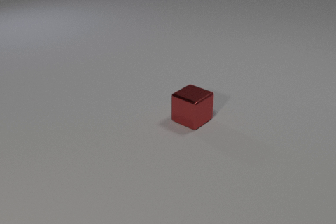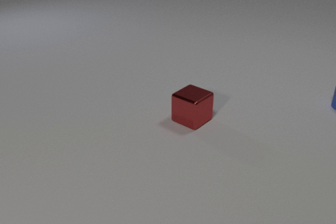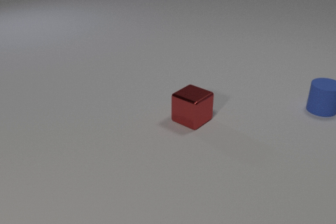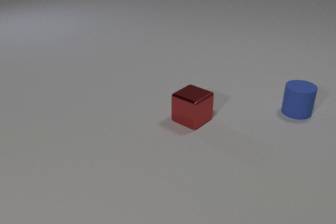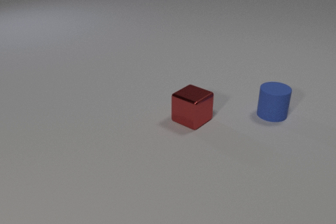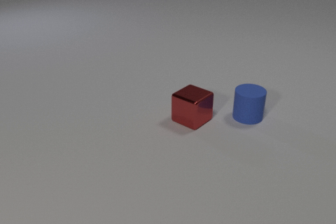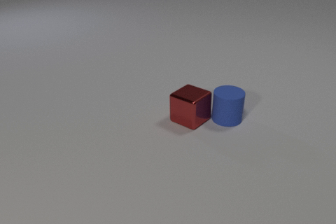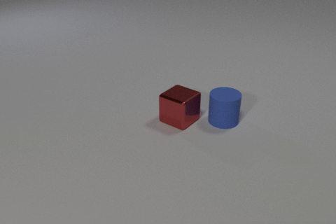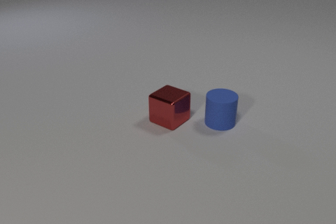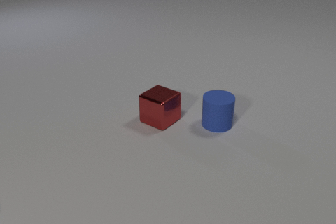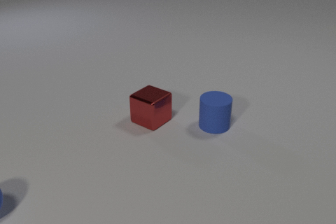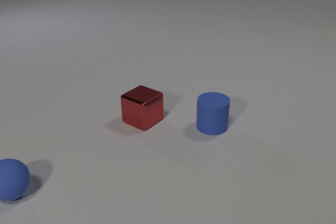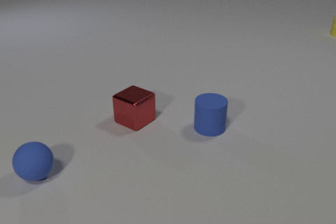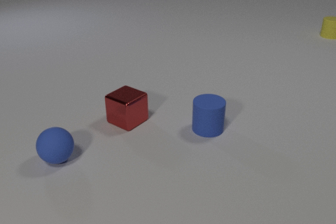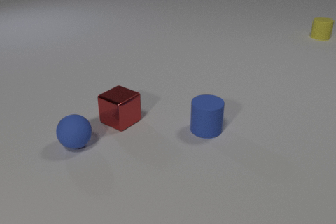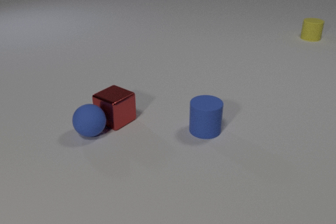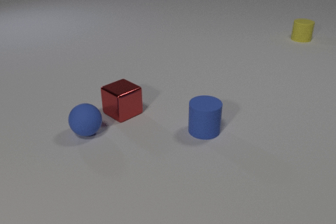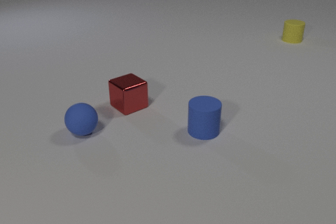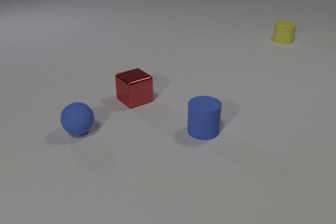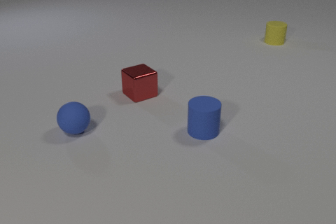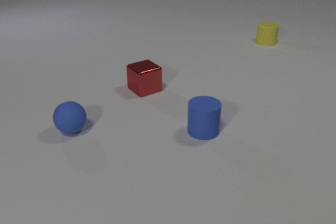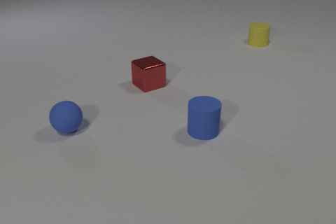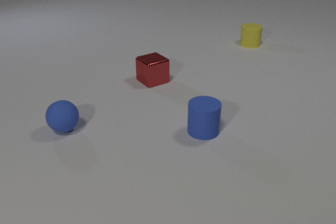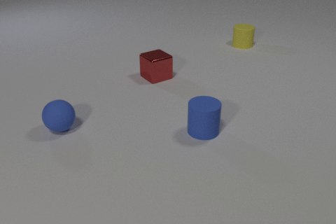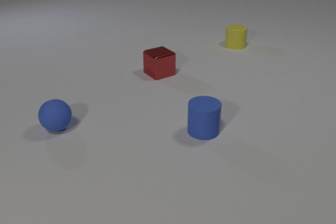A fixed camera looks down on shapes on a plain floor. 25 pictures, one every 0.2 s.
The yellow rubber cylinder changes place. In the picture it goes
to the left.
The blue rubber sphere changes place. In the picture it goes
away from the camera.
0.0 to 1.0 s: The blue rubber cylinder comes in at the right edge, slides to the left and toward the camera.
1.0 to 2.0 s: The blue rubber cylinder slides to the left and toward the camera. The red metal cube slides to the left. The blue rubber cylinder and the red metal cube collide.
2.0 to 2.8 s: The blue rubber cylinder slides toward the camera and to the left. The red metal cube slides to the left. The blue rubber sphere rolls to the right and away from the camera. The yellow rubber cylinder comes in at the right edge, slides to the left and toward the camera.
2.8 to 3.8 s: The red metal cube slides away from the camera. The blue rubber sphere rolls away from the camera. The yellow rubber cylinder slides to the left and toward the camera. The red metal cube and the blue rubber sphere collide.
3.8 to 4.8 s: The red metal cube slides away from the camera and to the right. The blue rubber sphere rolls to the left and away from the camera. The yellow rubber cylinder slides to the left and toward the camera.
Are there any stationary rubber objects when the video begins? no.
How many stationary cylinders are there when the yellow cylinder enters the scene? 0.
Are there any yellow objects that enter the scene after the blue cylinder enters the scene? yes.
